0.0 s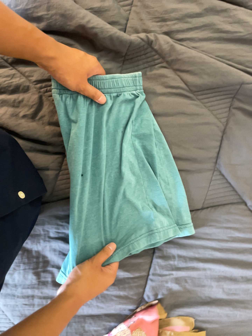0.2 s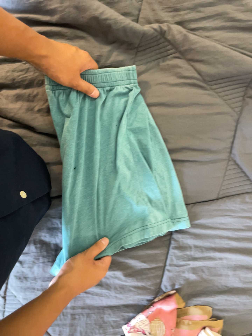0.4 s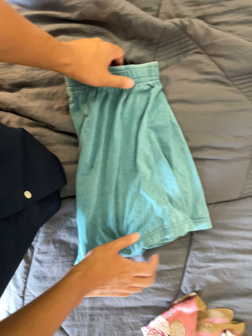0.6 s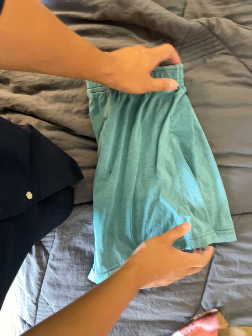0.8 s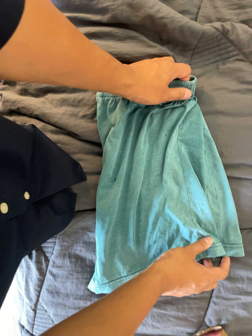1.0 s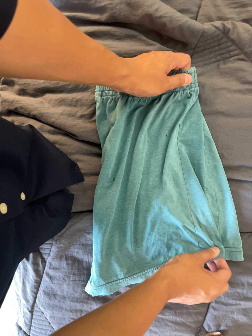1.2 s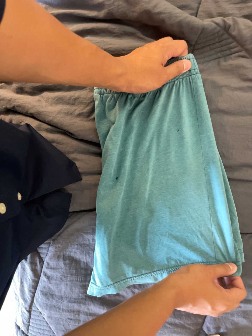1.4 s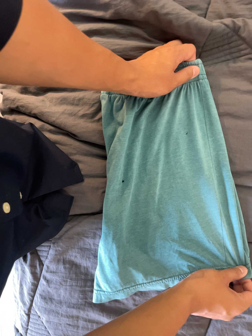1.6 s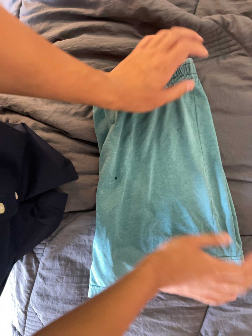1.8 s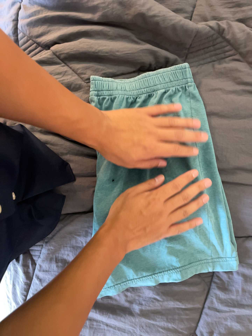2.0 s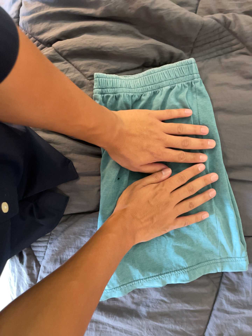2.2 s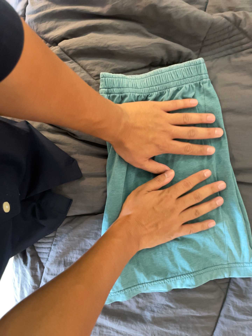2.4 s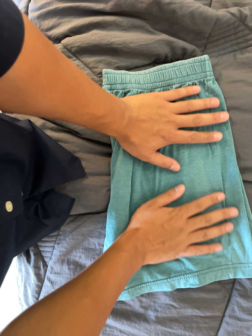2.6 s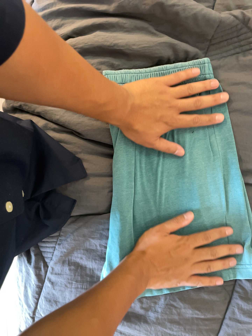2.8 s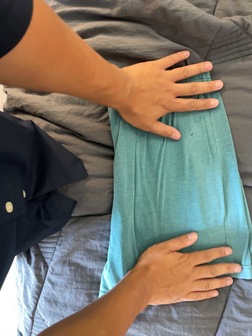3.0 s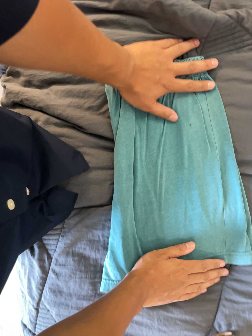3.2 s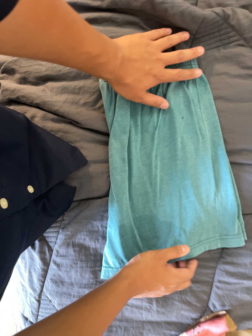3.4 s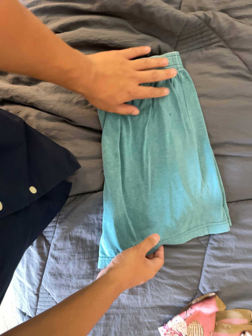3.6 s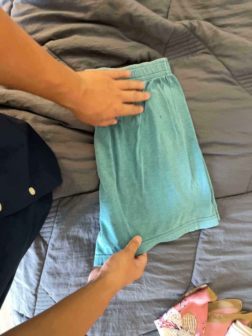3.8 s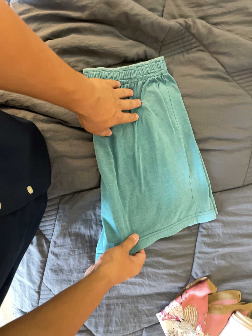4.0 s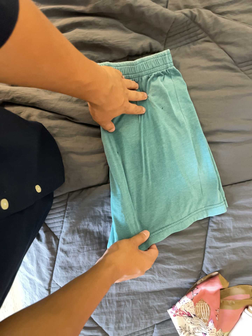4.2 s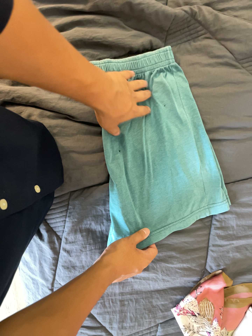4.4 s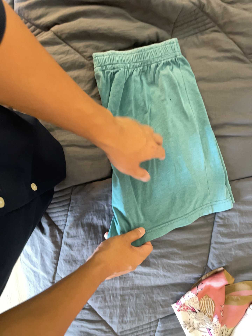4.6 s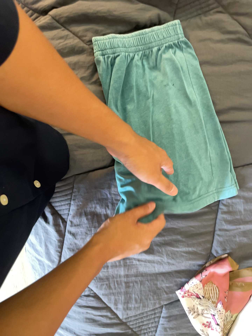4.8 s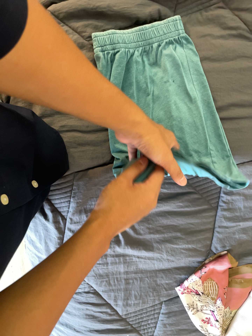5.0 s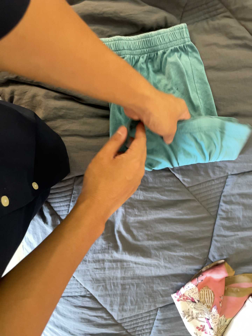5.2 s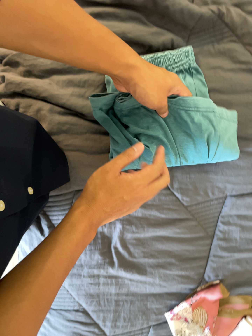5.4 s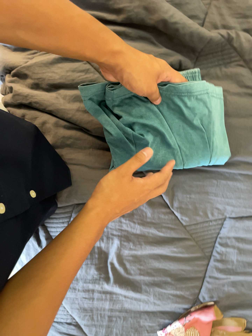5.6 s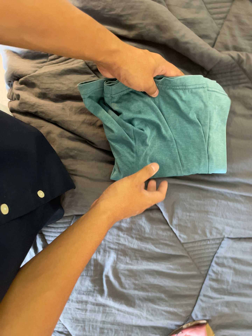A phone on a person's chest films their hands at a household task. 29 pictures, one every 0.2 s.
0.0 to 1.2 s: The camera pans to its left by about 10 degrees. It travels forward, about 7 cm, so what stands in front looms larger.
1.2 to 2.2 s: The camera shifts only a little, or ends up much as it began.
2.2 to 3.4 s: The camera travels to its left and backward, about 10 cm.
3.4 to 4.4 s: The camera shifts only a little, or ends up much as it began.
4.4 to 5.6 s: The camera travels toward the top of its view, about 9 cm, so close, fixed things drift downward. It rolls about its line of sight by about 10 degrees, and the scene rotates clockwise.
The film runs forward here.
